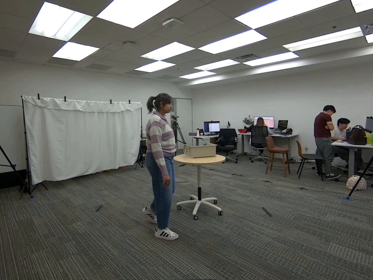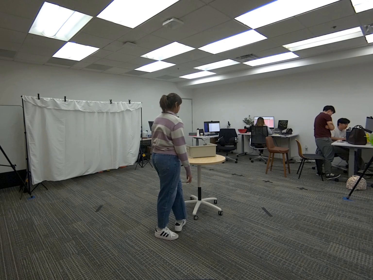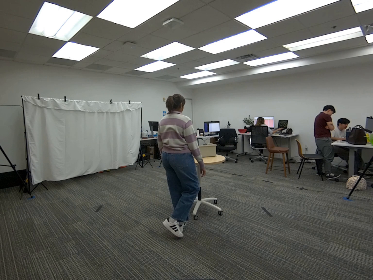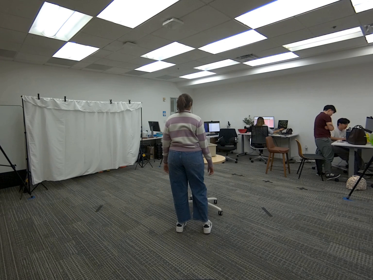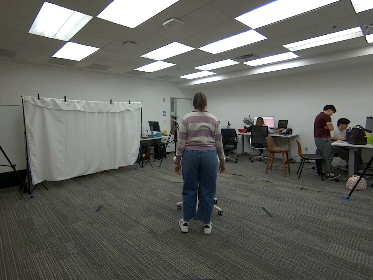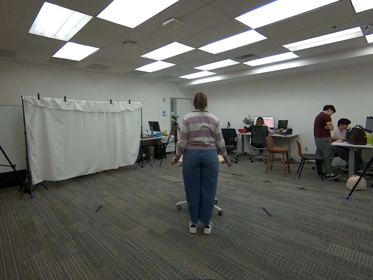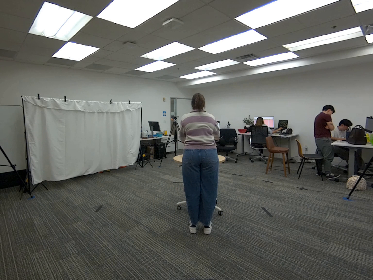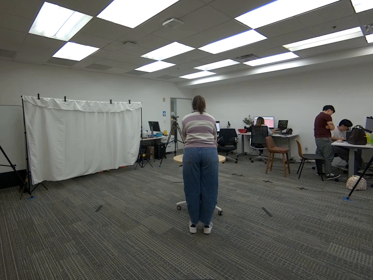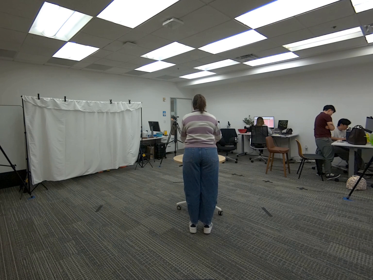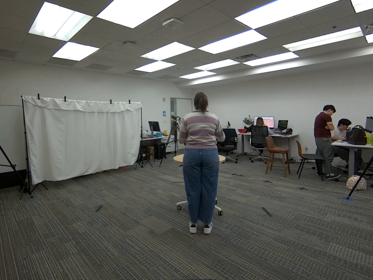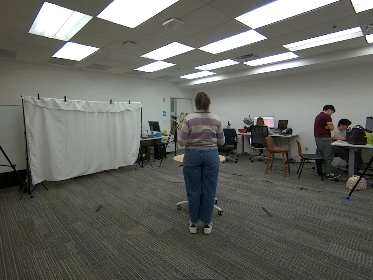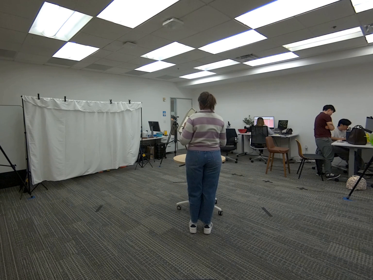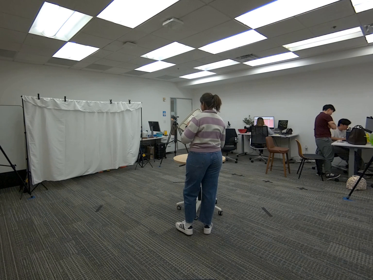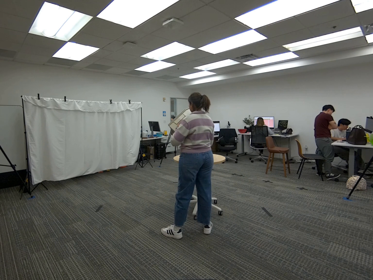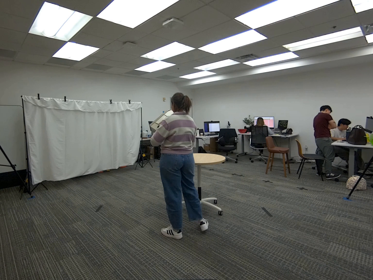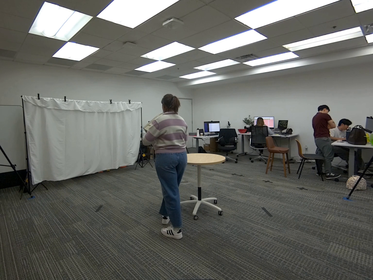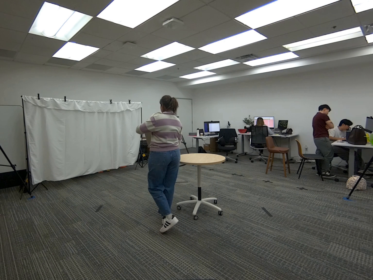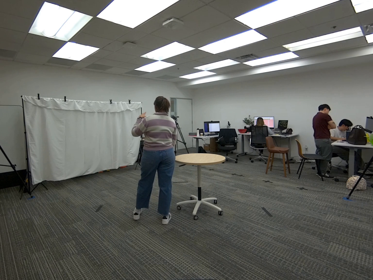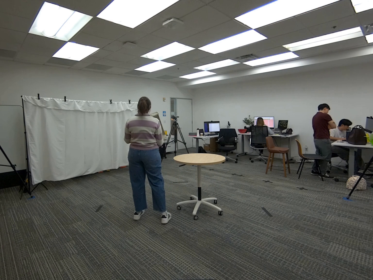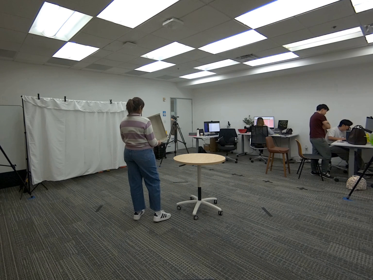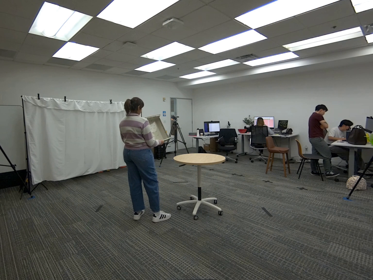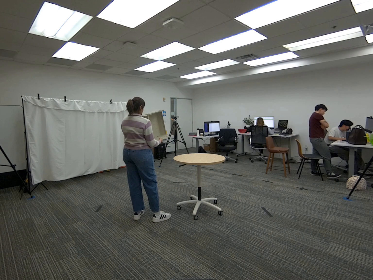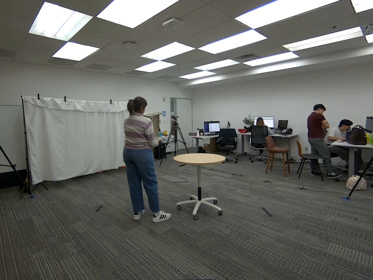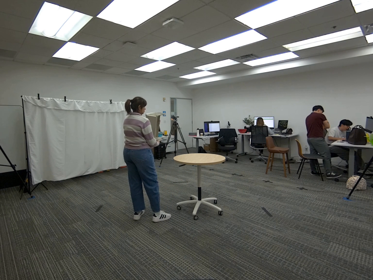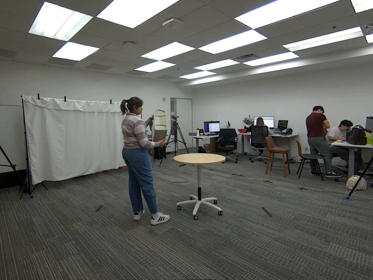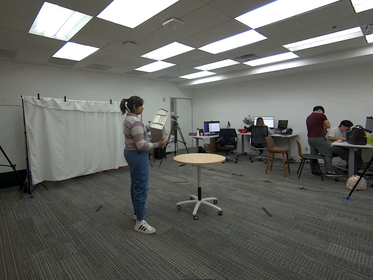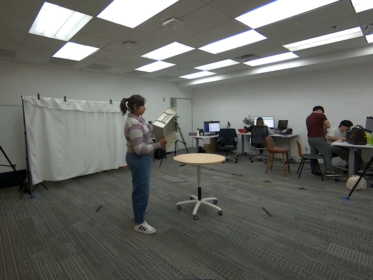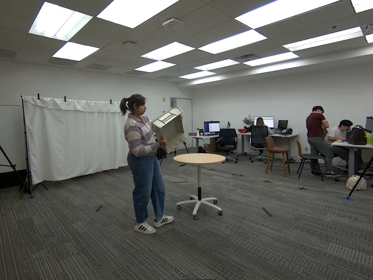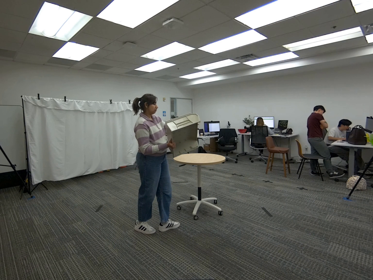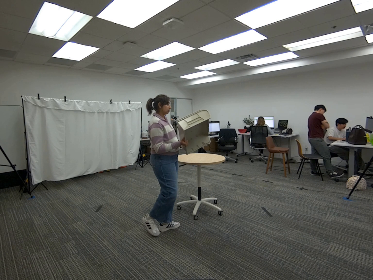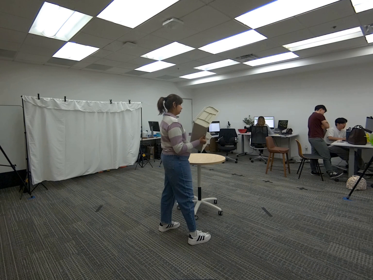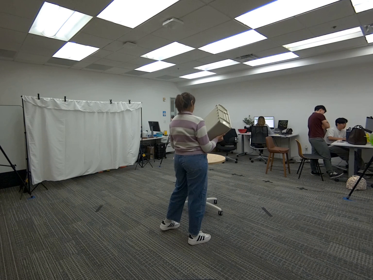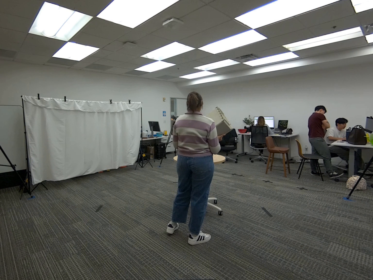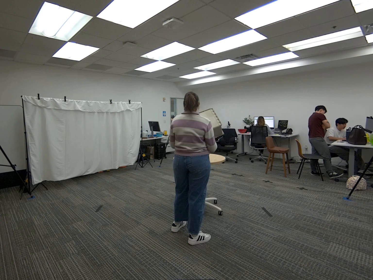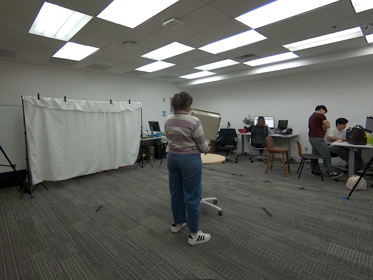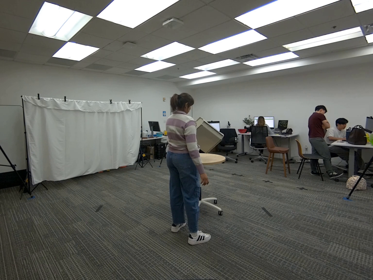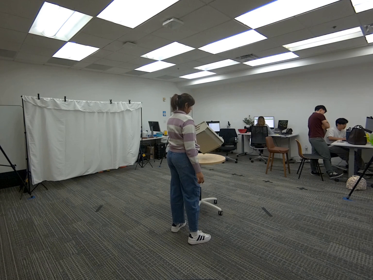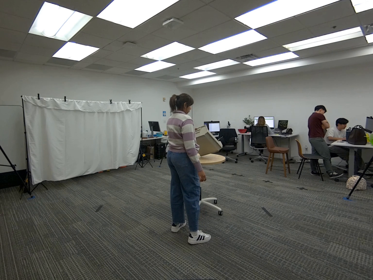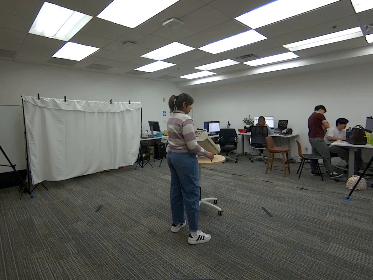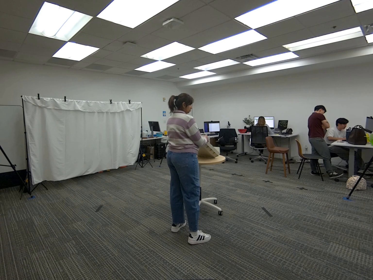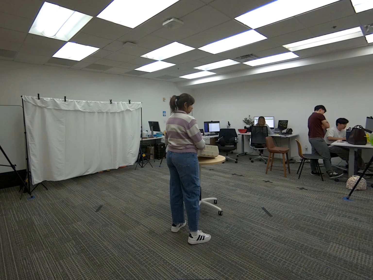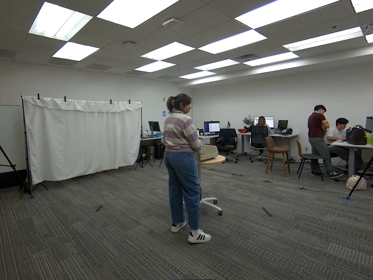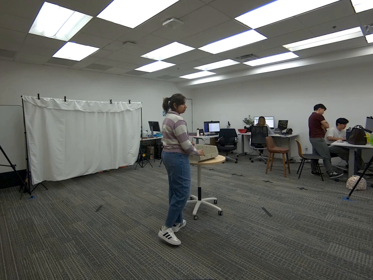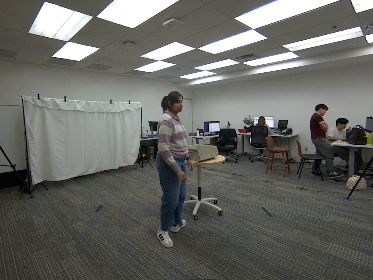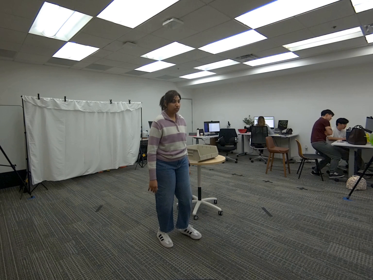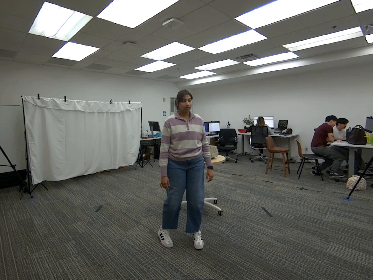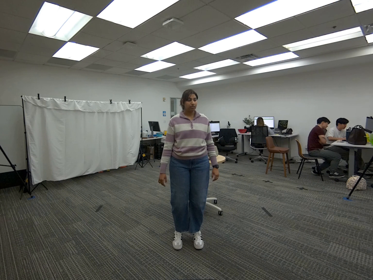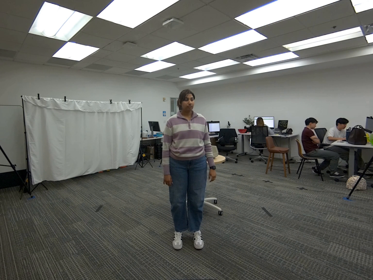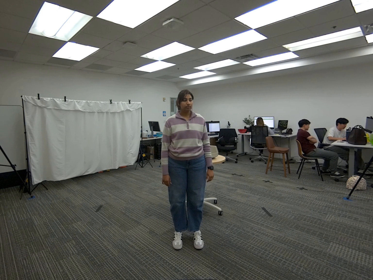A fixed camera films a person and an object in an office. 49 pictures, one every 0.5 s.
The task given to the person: Walk to the beige bin on the round table. Pick up the bin with your right hand, then slowly rotate it in midair using both hands. When finished, place the bin back on the table.
